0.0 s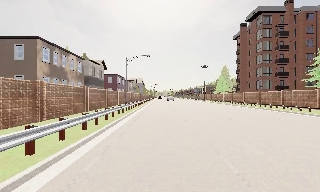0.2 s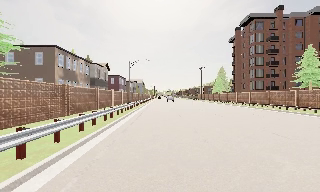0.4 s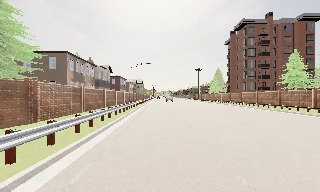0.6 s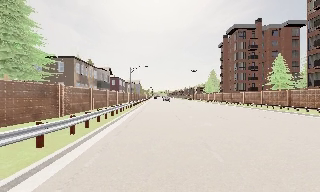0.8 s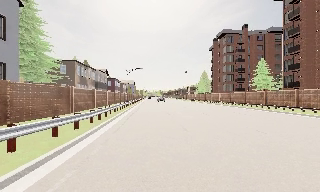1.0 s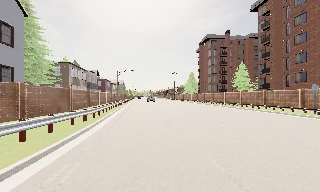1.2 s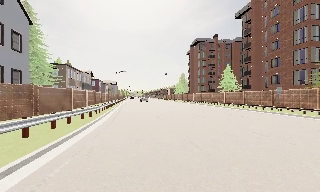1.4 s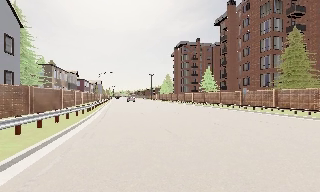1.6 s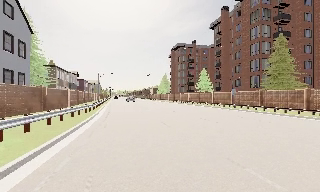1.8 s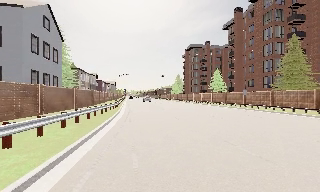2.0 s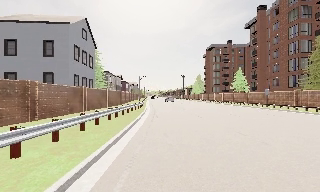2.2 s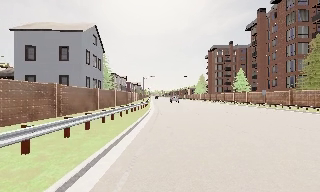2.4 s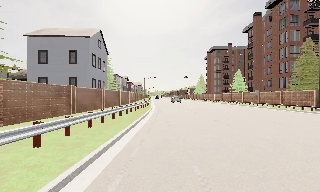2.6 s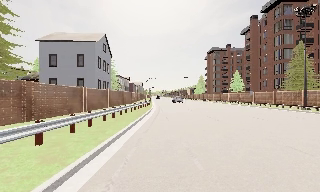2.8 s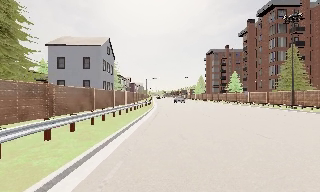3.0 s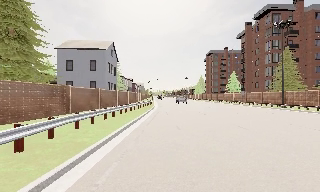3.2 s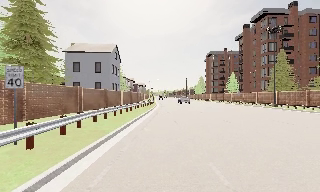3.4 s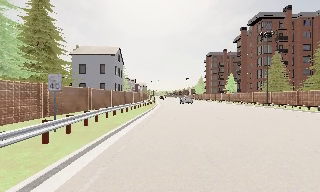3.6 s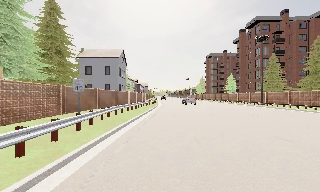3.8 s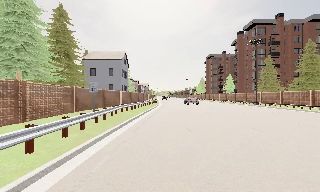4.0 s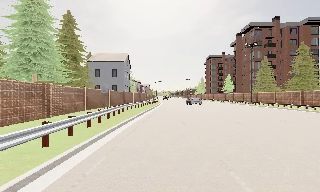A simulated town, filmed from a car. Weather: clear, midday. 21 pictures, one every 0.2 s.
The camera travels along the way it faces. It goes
backward.
0.0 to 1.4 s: The camera swings to its right by about 15 degrees, and the scene slides to the left. It travels backward, about 19 m, so what stands in front gets smaller.
1.4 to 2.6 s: The scene slides to the right, as the camera pans about 15 degrees to its left. It travels backward, about 12 m, so what stands in front gets smaller.
2.6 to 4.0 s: The camera travels backward, about 13 m, so what stands in front gets smaller.
The film runs backward here.
